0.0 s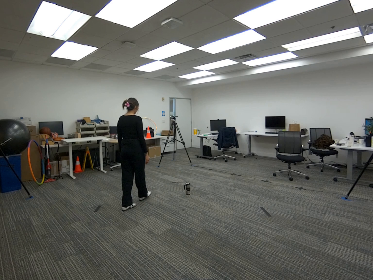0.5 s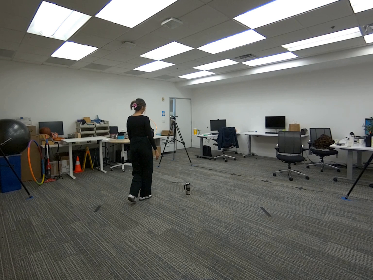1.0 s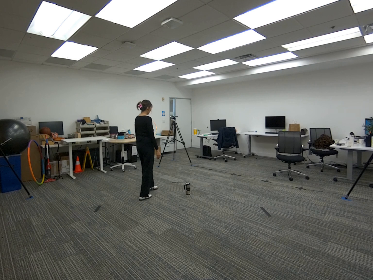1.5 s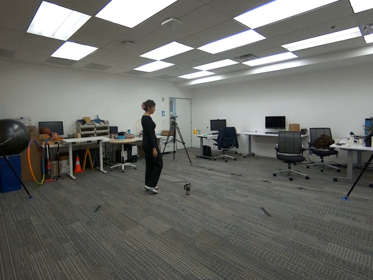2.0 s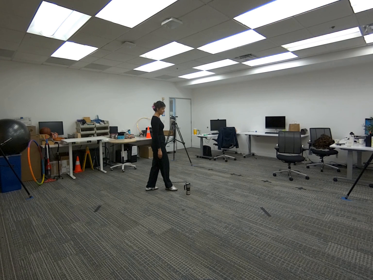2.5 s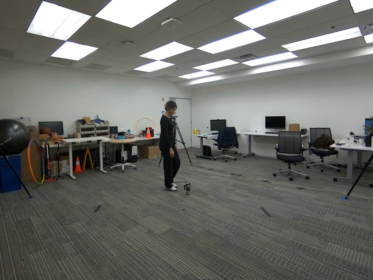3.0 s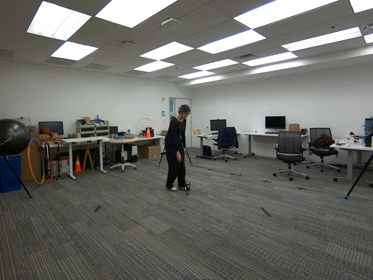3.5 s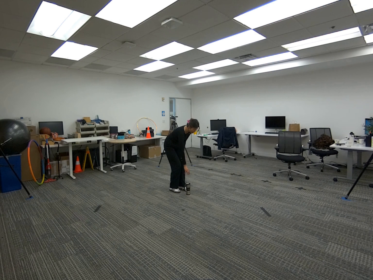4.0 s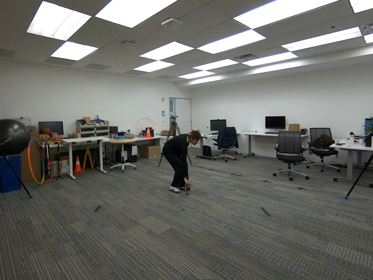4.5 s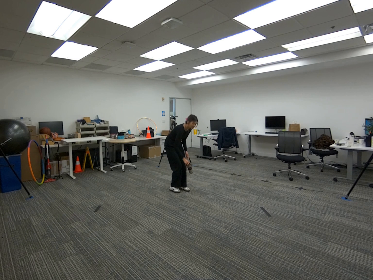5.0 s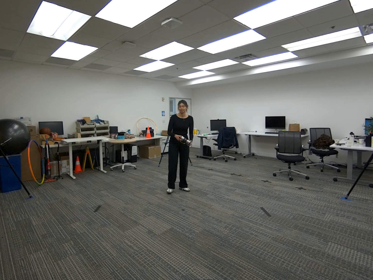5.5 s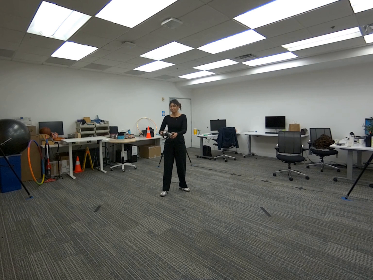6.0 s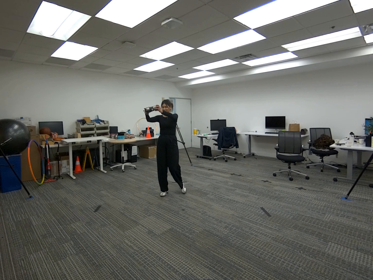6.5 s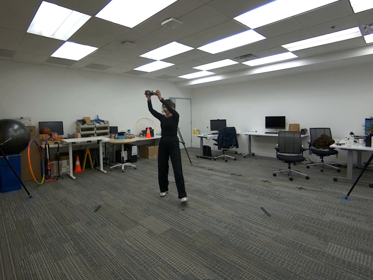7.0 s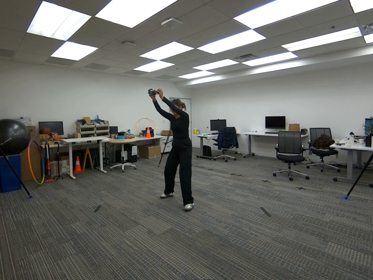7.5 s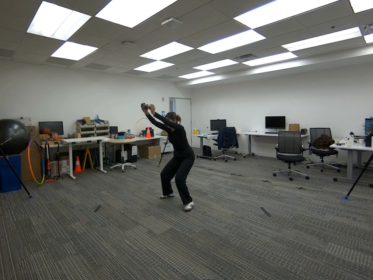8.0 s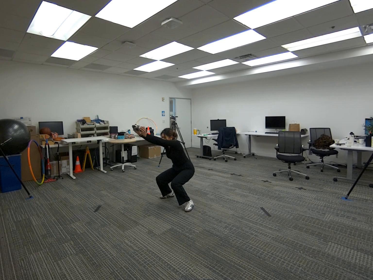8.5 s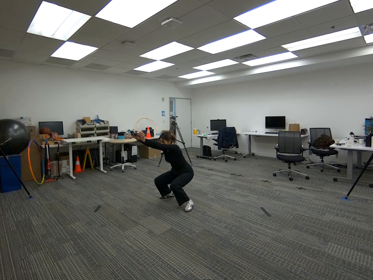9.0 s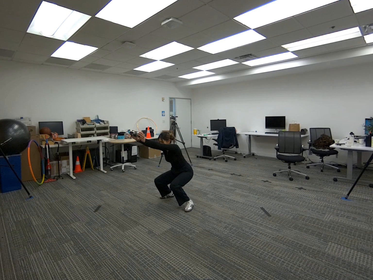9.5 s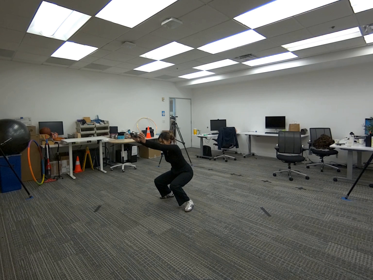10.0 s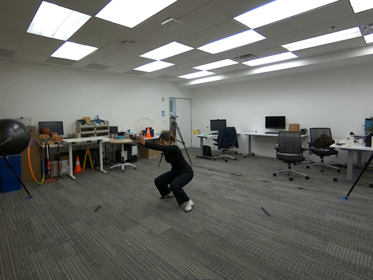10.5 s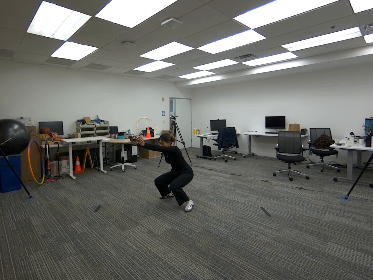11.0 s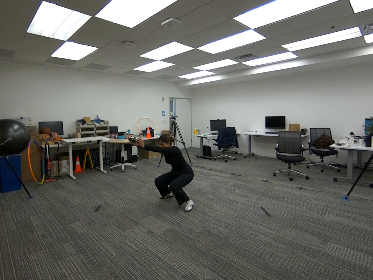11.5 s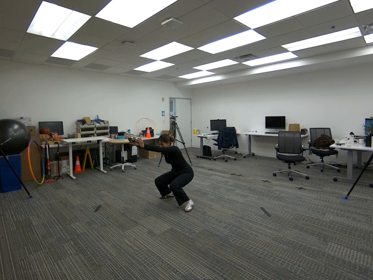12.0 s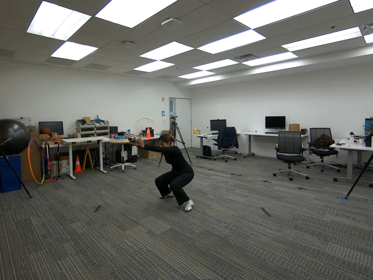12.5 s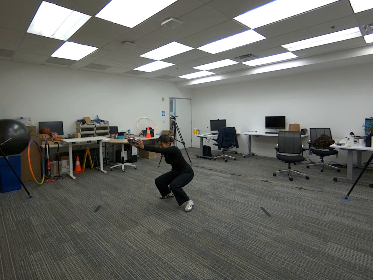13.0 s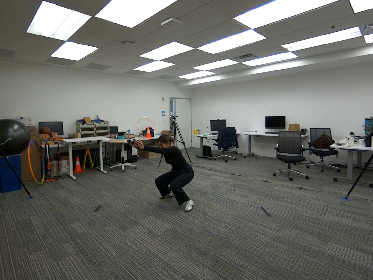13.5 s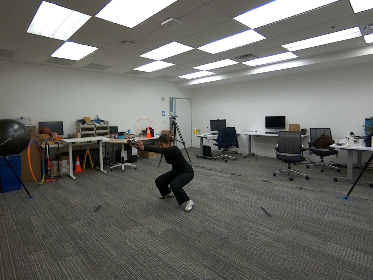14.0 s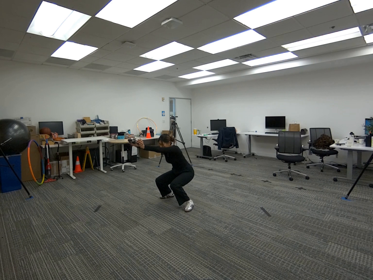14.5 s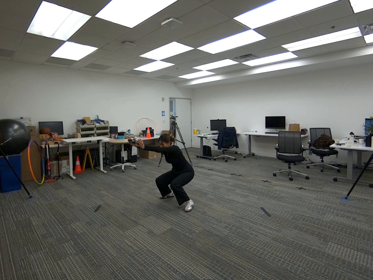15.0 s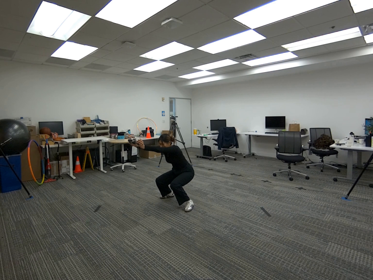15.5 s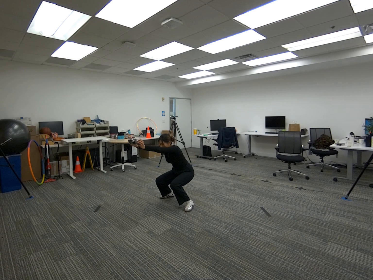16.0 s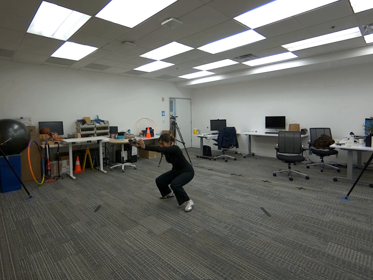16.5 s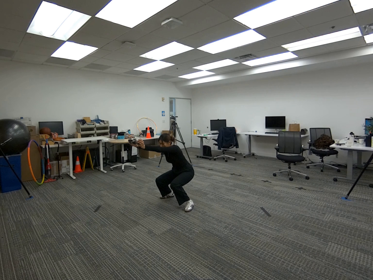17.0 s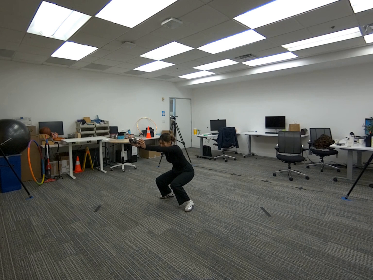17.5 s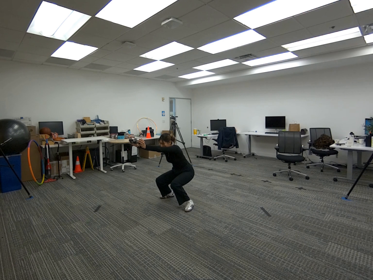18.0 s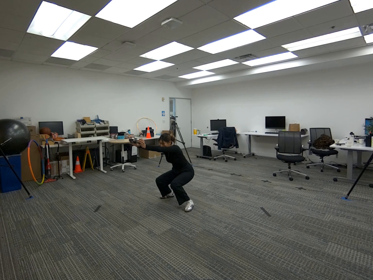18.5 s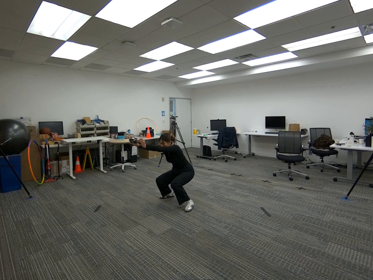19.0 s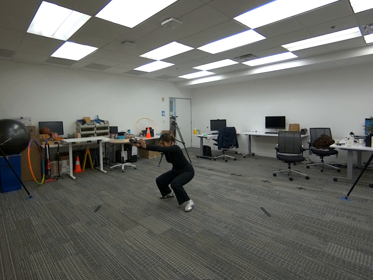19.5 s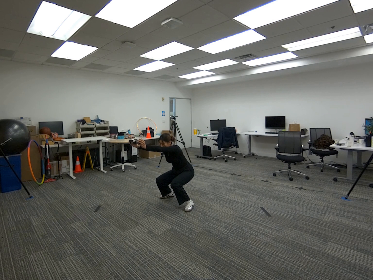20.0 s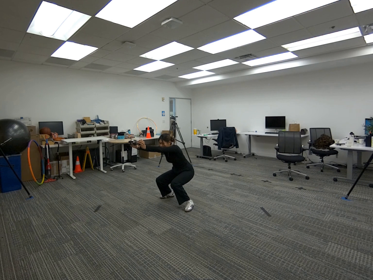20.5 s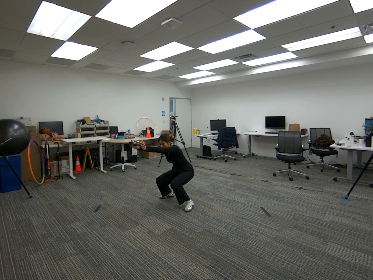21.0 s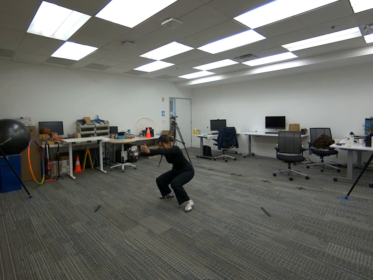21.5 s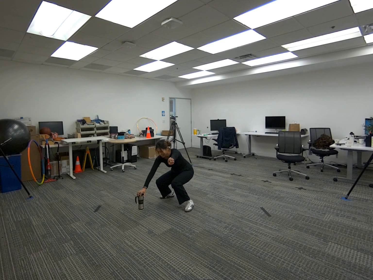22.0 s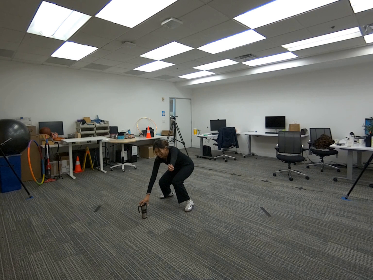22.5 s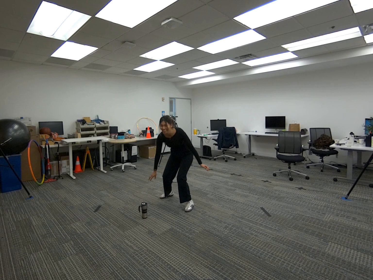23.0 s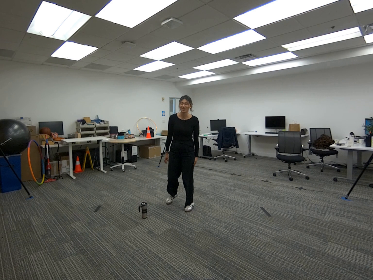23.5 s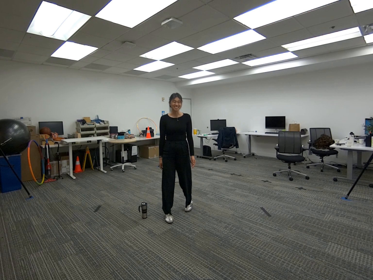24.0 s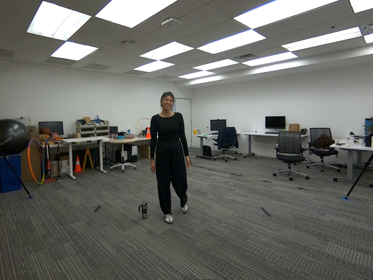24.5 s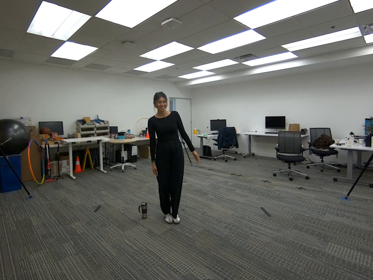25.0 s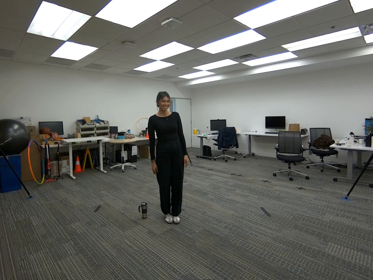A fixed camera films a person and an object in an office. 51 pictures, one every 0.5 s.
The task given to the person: Walk to the mug on the ground, squat to pick it up with both hands, lift it overhead and return it to the ground while staying in the squat, then stand up.
